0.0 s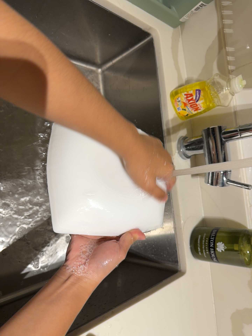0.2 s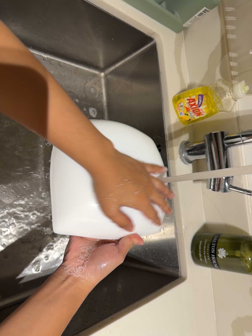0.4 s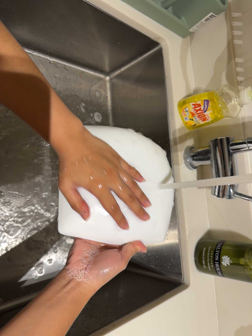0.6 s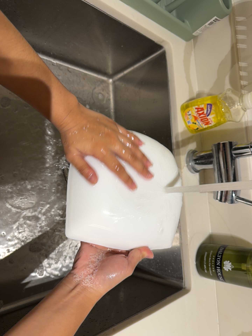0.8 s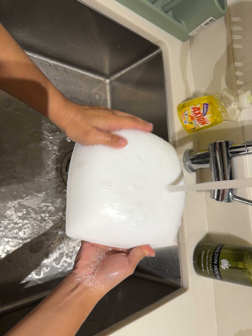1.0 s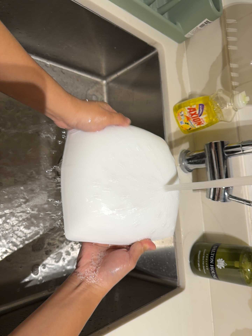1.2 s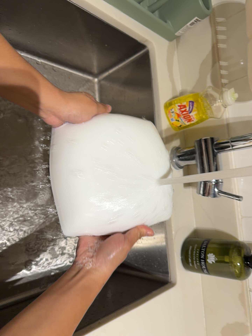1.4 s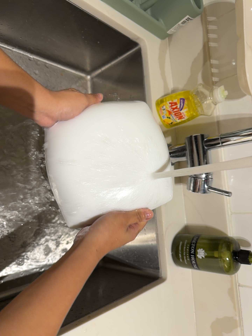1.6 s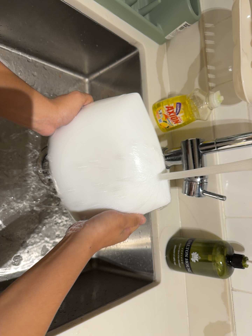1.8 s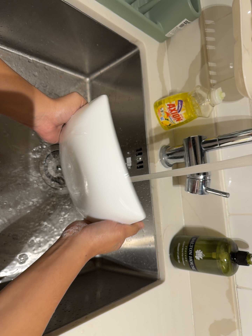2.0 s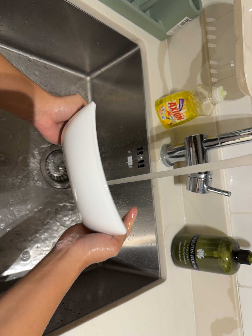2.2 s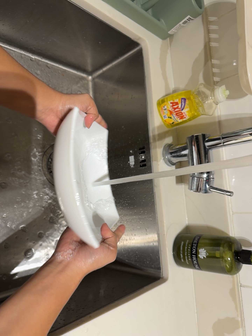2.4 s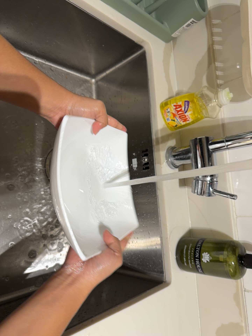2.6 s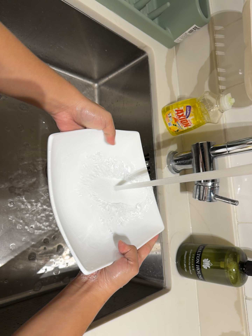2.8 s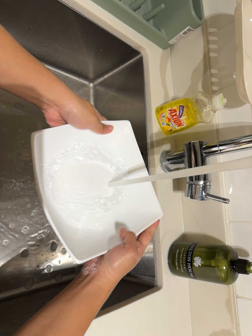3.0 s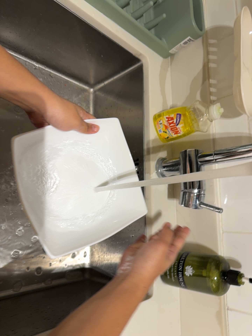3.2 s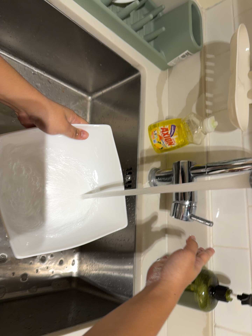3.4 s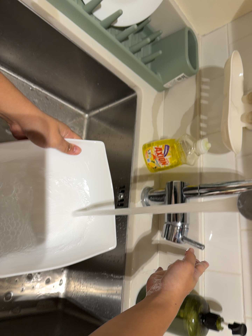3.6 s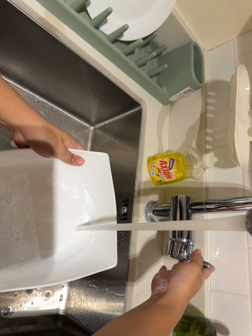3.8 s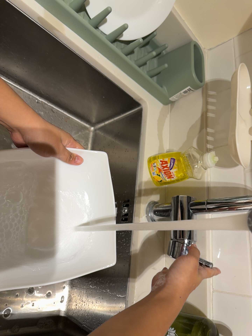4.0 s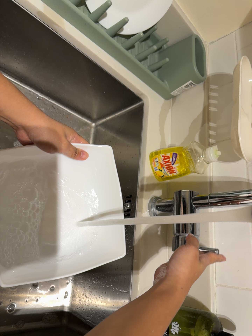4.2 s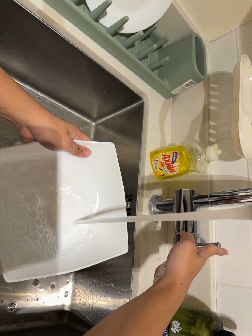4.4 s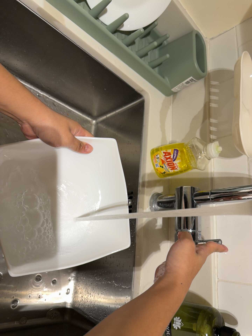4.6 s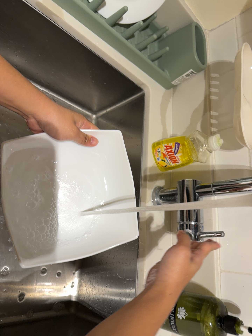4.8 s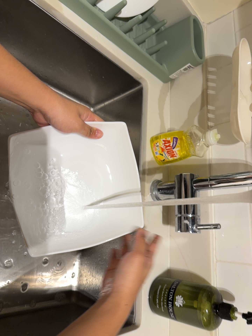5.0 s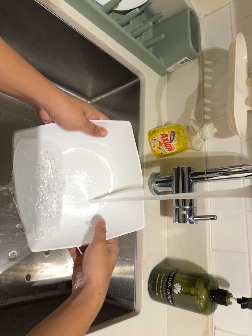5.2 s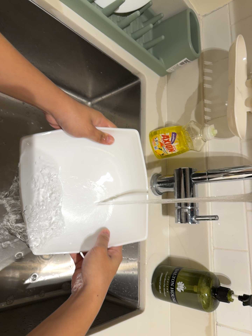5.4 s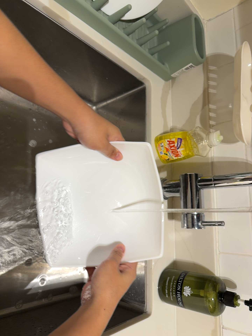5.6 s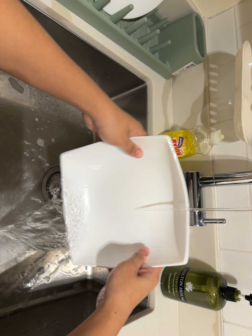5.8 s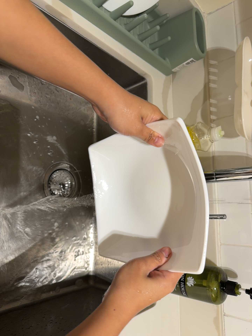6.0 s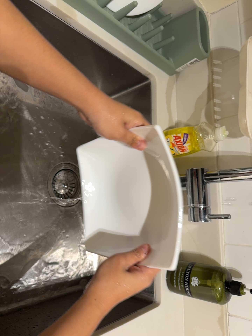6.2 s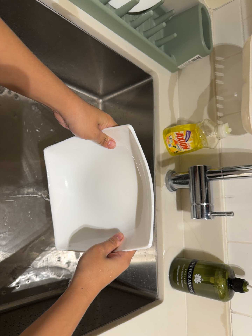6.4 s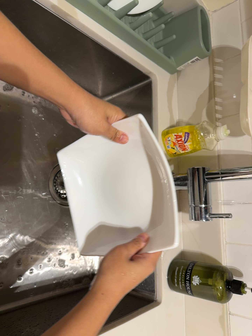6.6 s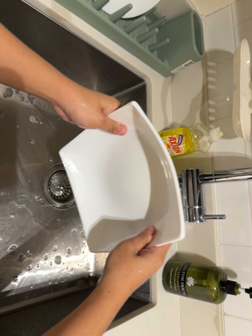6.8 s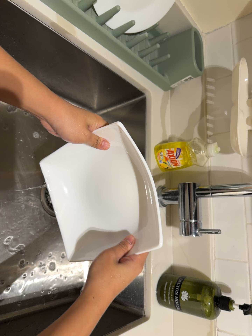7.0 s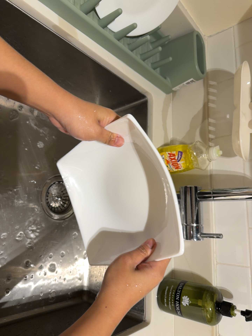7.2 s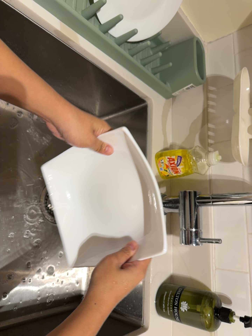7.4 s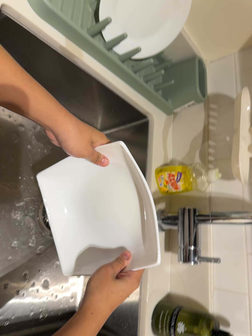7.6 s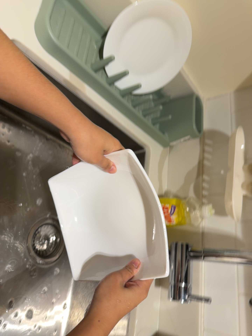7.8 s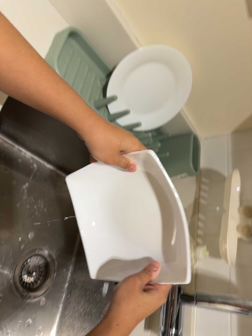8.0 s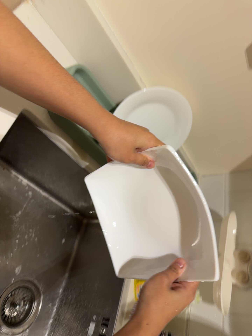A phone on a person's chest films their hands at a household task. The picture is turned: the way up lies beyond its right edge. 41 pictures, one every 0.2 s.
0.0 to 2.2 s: The camera shifts only a little, or ends up much as it began.
2.2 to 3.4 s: The camera's aim tips toward the top of its view by about 10 degrees, and the scene shifts downward. It rolls about its line of sight by about 10 degrees, and the scene rotates clockwise.
3.4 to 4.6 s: The camera shifts only a little, or ends up much as it began.
4.6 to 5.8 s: The camera travels toward the top of its view and to its left, about 9 cm. Its aim tips toward the bottom of its view by about 10 degrees.
5.8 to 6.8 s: The camera shifts only a little, or ends up much as it began.
6.8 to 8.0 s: The camera travels toward the top of its view, about 7 cm, so close, fixed things drift downward. Its aim tips toward the top of its view by about 20 degrees, and the scene shifts downward. It rolls about its line of sight by about 15 degrees, and the scene rotates clockwise.
The film runs forward here.
